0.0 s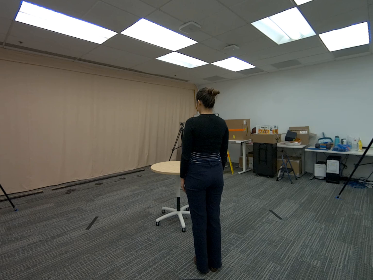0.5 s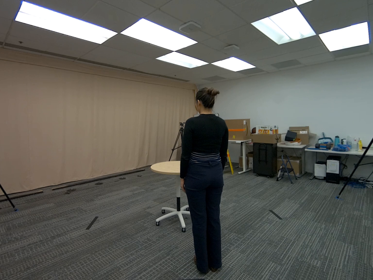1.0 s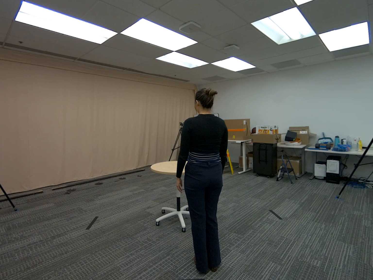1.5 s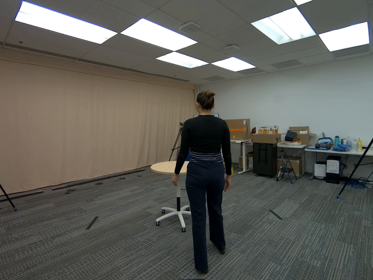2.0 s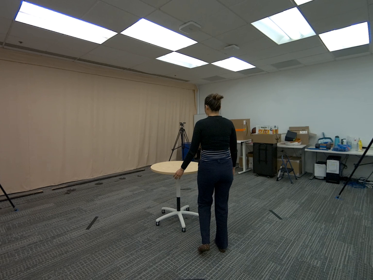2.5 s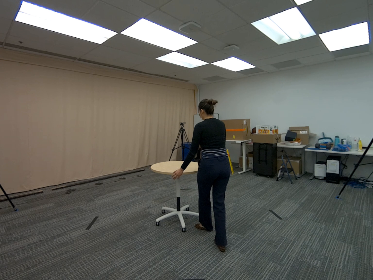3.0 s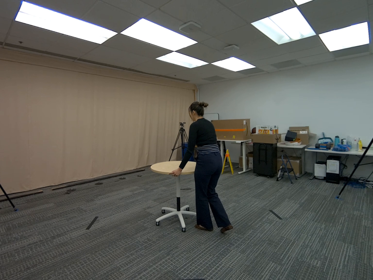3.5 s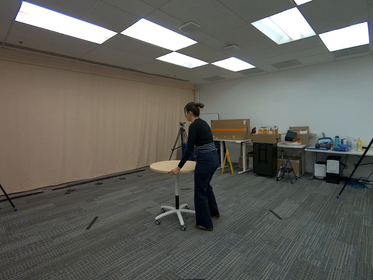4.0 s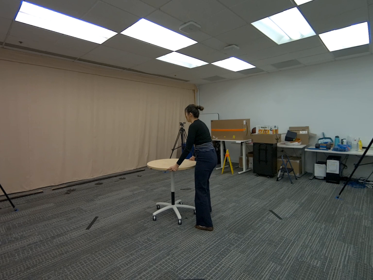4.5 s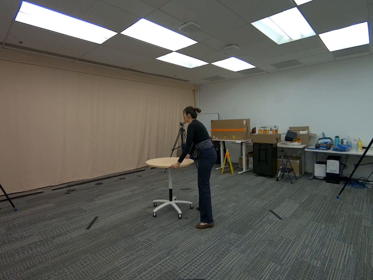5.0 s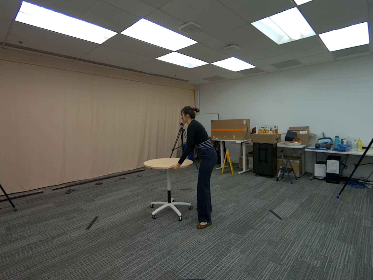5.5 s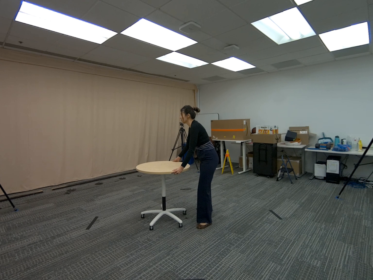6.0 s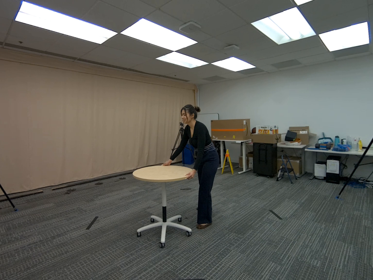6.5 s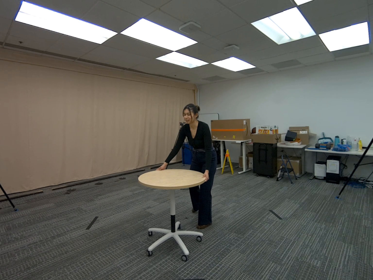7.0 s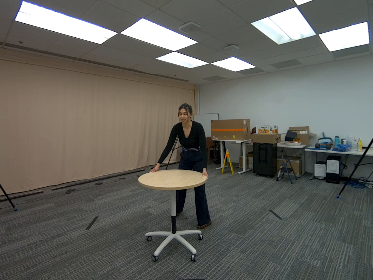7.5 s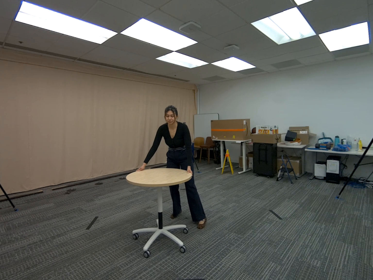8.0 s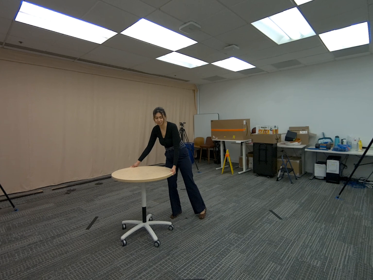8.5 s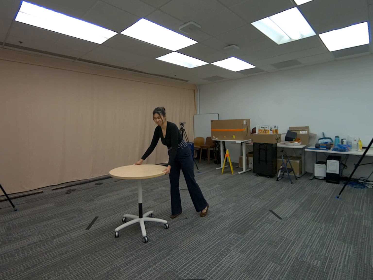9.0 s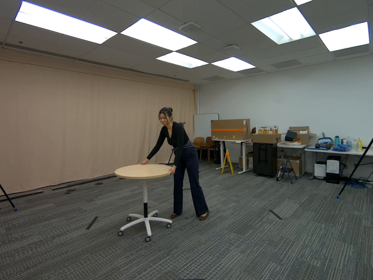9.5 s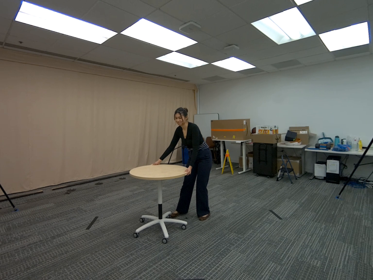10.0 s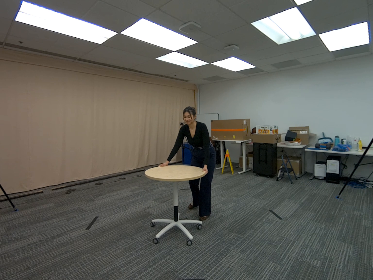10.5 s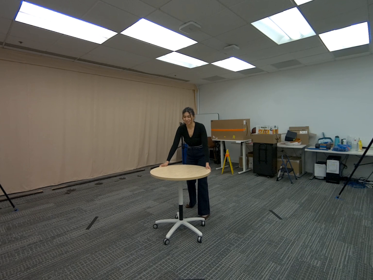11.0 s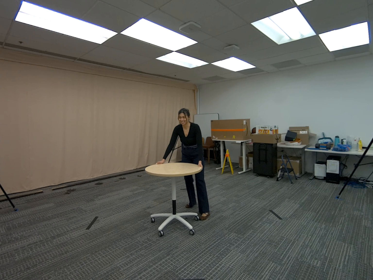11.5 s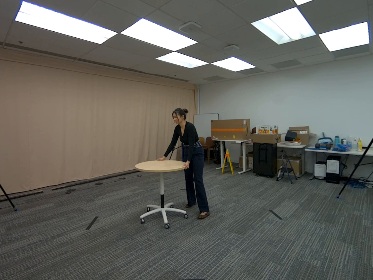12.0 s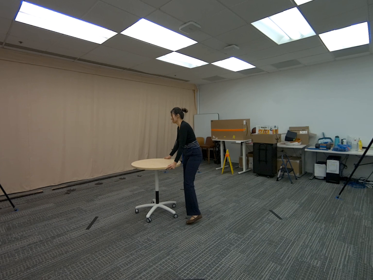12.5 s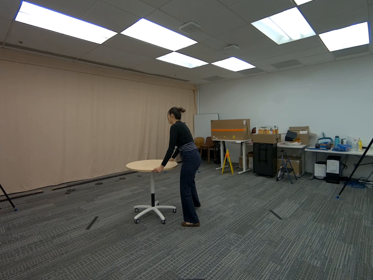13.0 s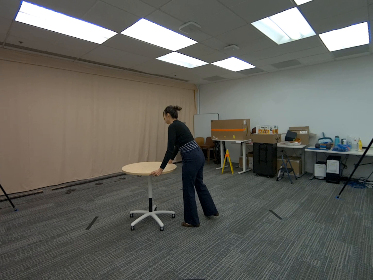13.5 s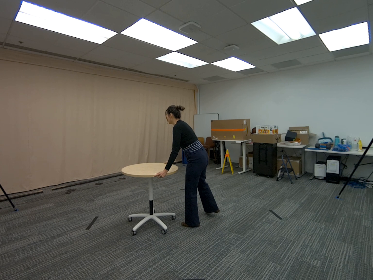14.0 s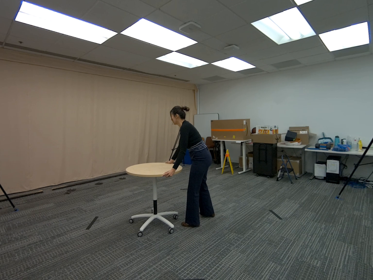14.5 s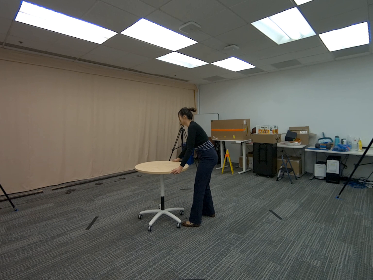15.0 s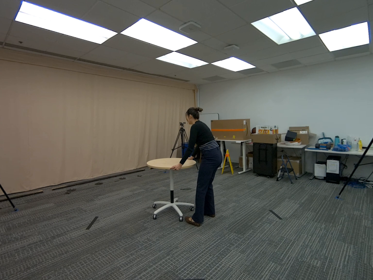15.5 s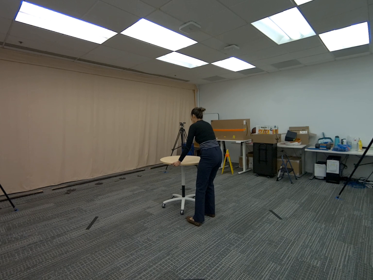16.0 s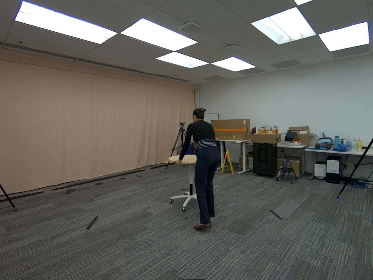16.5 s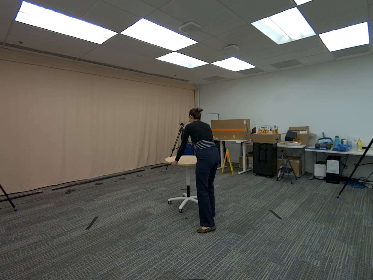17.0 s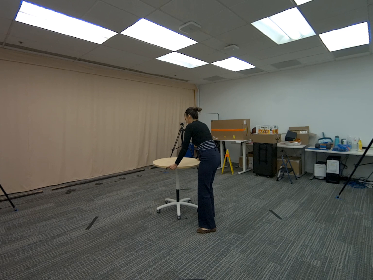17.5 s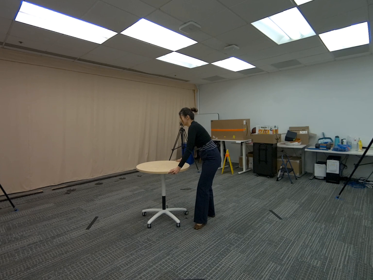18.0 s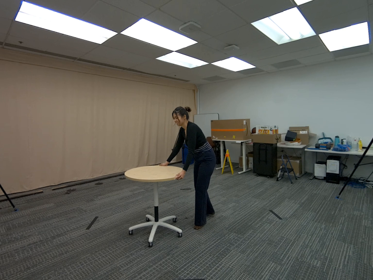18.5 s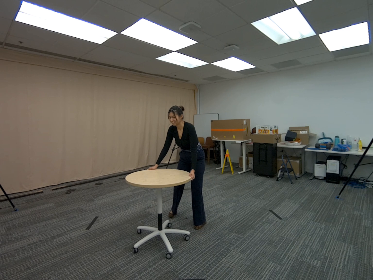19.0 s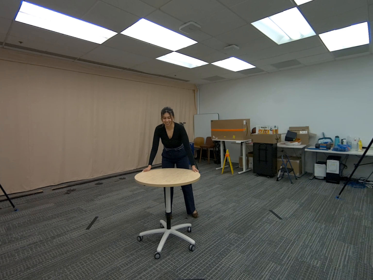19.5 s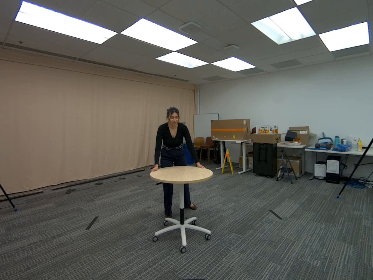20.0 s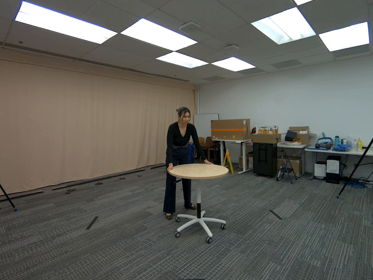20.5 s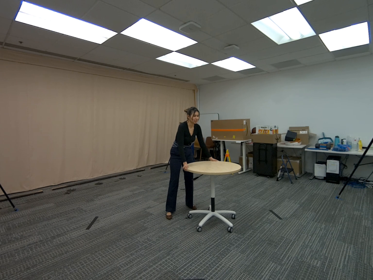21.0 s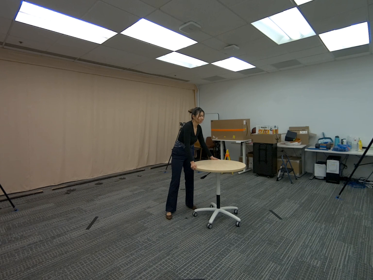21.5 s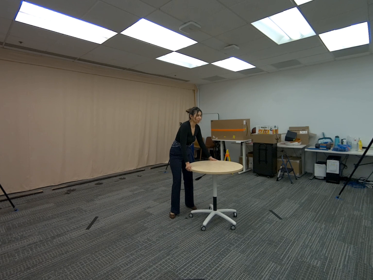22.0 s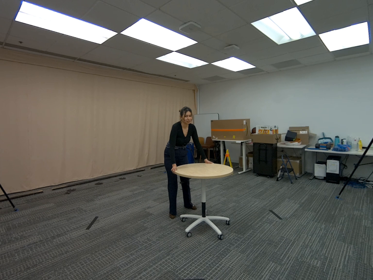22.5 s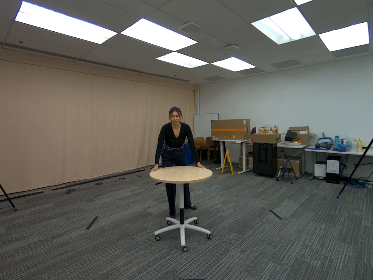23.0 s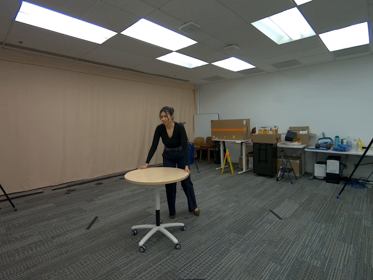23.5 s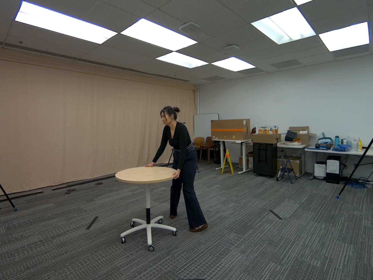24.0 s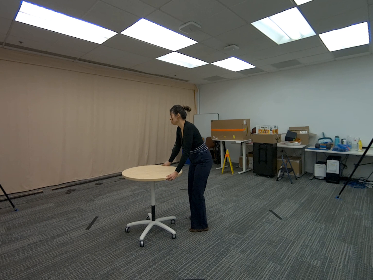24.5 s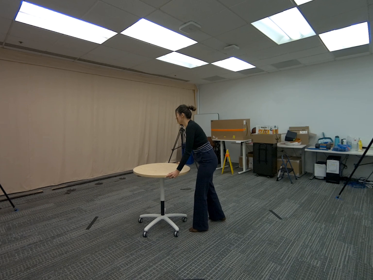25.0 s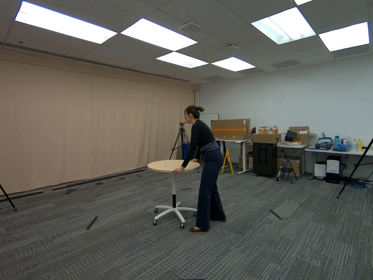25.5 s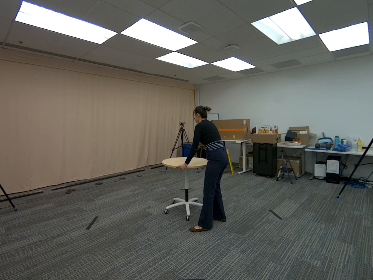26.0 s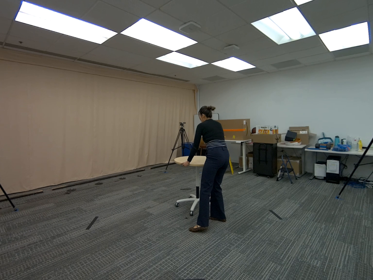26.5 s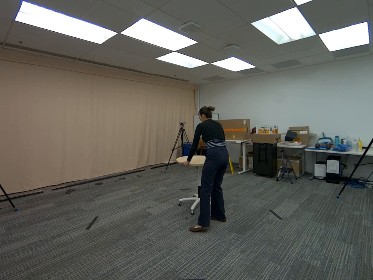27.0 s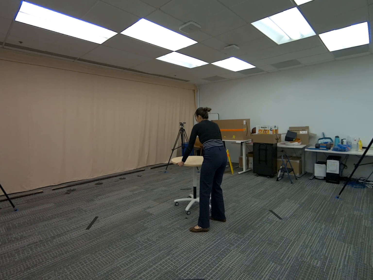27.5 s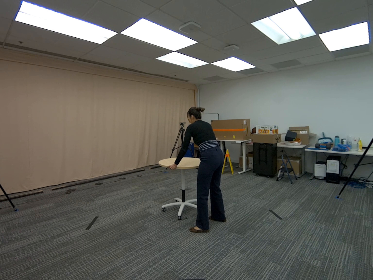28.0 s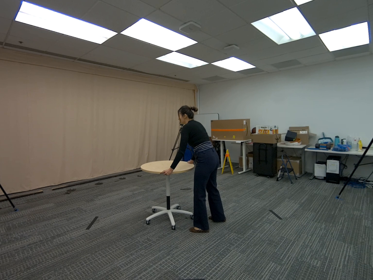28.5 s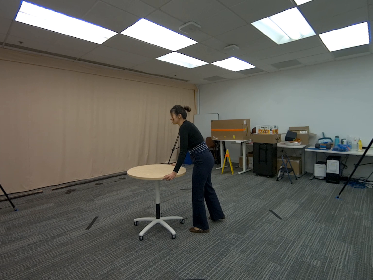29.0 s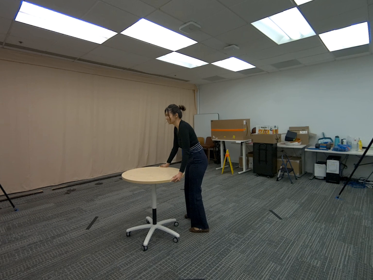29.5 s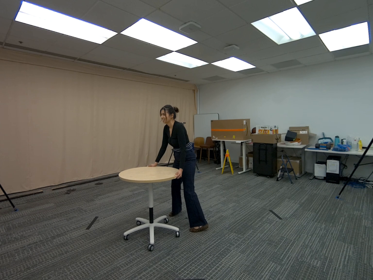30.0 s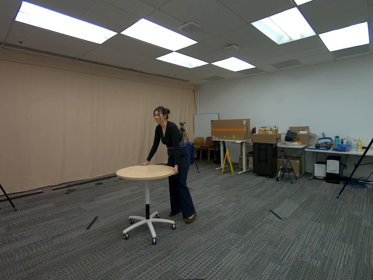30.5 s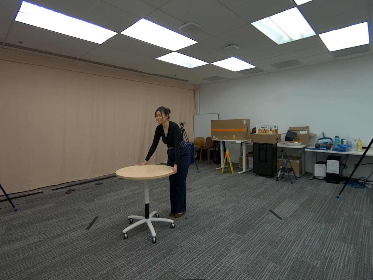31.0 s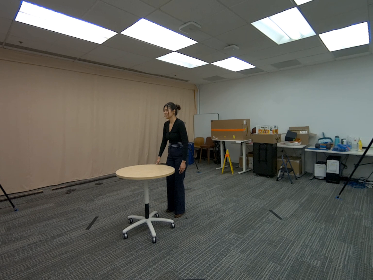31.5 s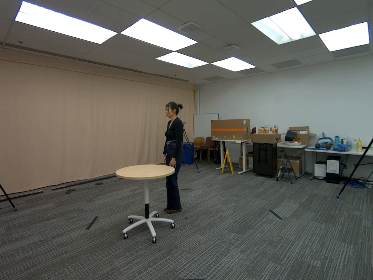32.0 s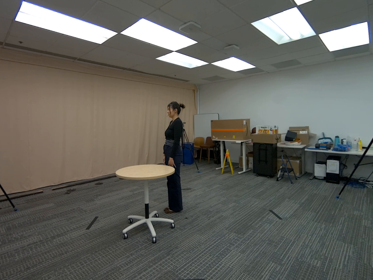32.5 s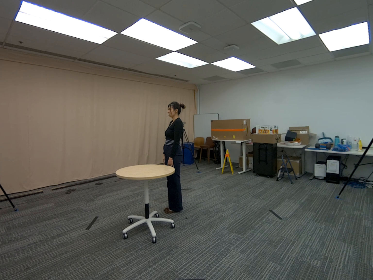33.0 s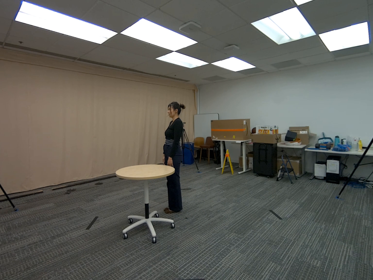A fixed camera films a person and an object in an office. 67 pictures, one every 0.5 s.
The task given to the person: Walk to the round table, use both of your hands to push the table around the bounding area.
